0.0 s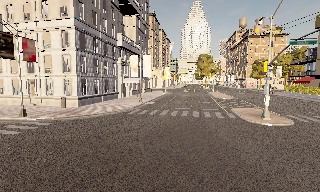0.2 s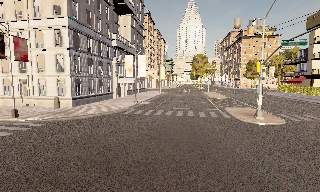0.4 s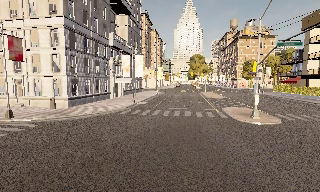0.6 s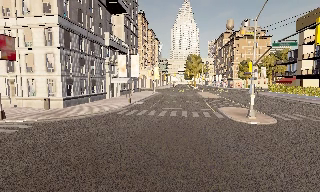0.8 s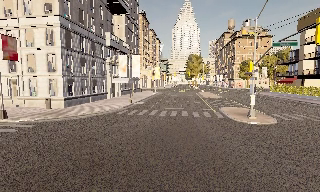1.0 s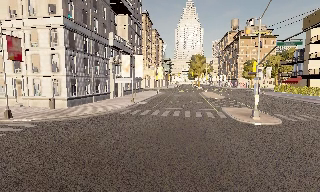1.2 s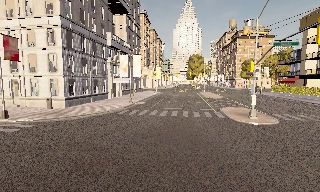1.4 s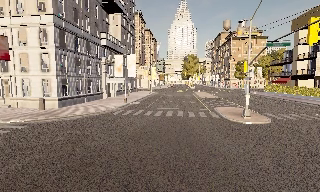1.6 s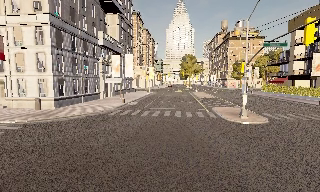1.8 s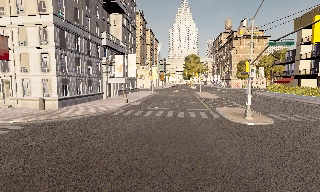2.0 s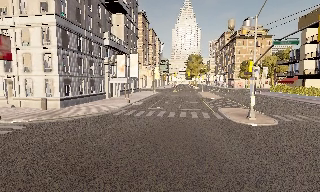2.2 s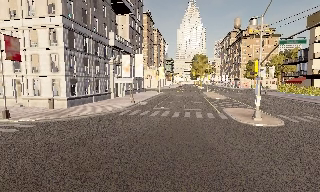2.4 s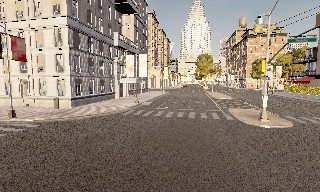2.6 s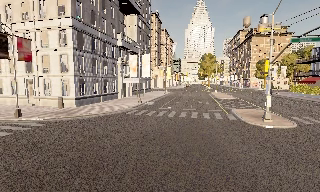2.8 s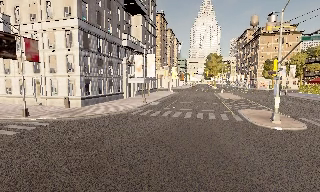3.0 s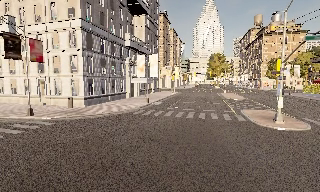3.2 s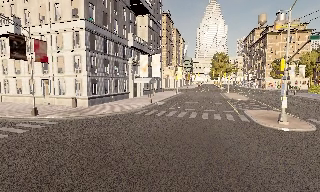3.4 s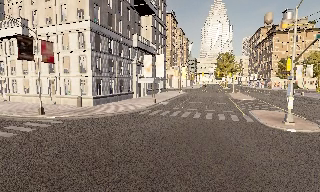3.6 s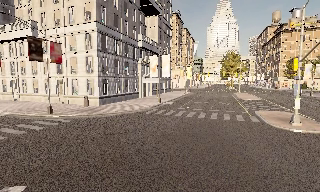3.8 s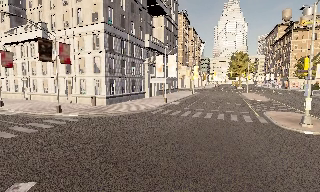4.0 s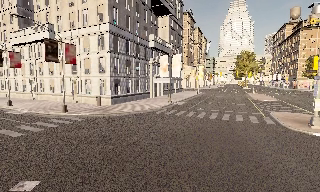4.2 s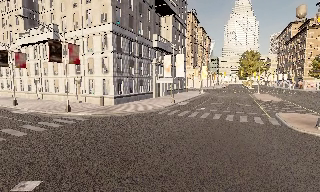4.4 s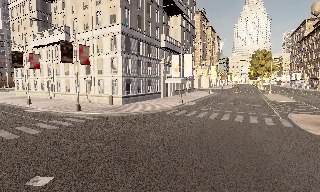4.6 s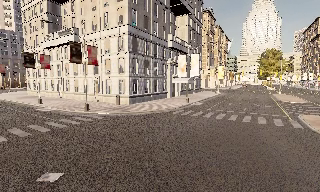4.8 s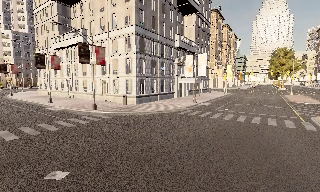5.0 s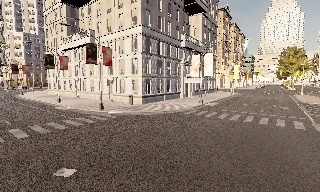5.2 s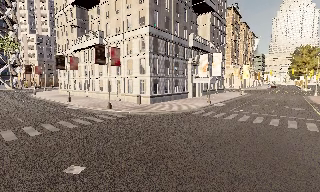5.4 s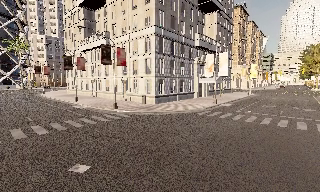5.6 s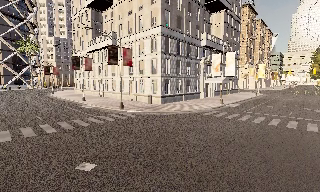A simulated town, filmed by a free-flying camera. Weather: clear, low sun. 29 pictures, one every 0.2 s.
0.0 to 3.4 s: The camera travels to its right, about 1 m.
3.4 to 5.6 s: The scene slides to the right, as the camera pans about 25 degrees to its left.
The film runs forward here.
